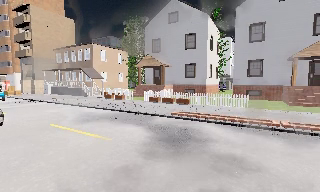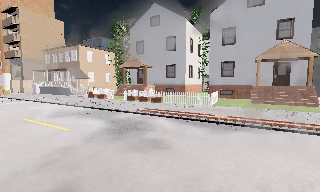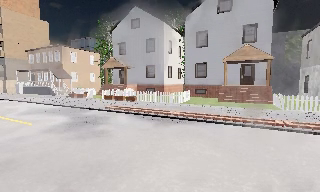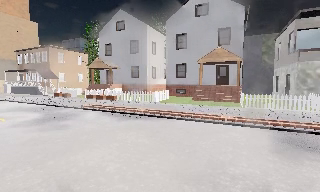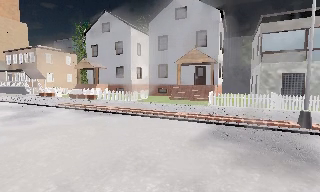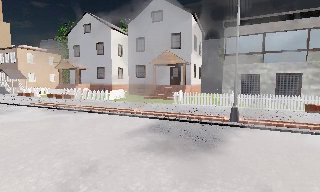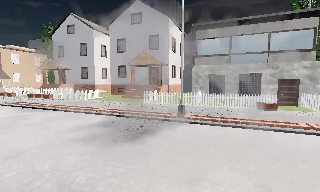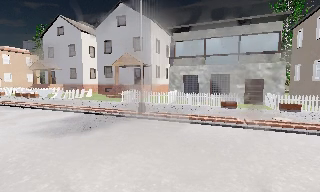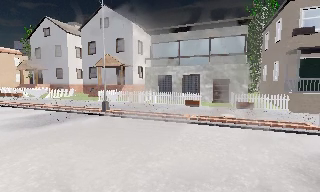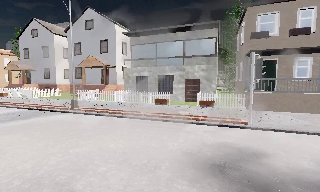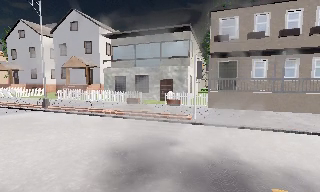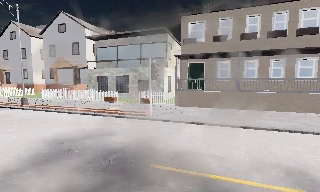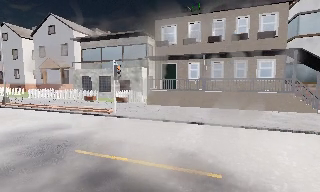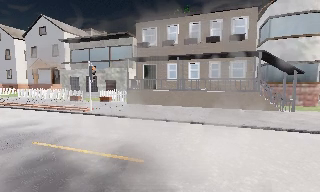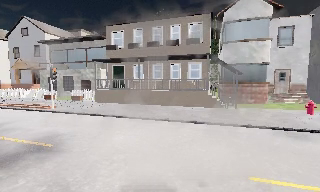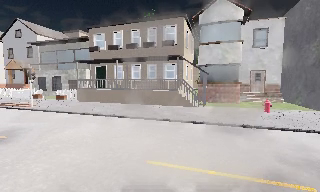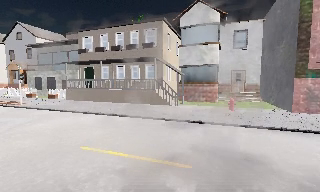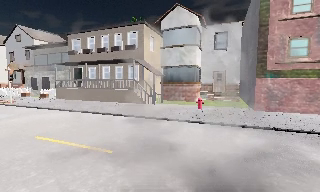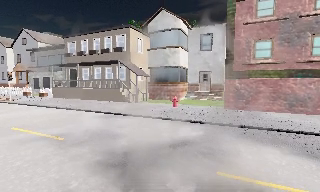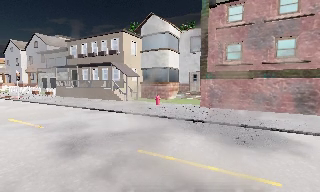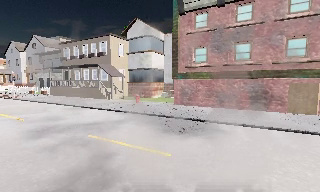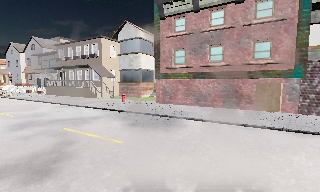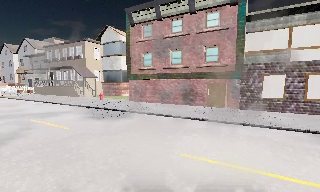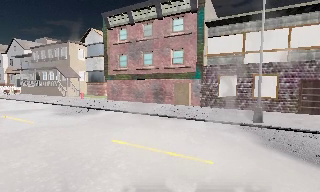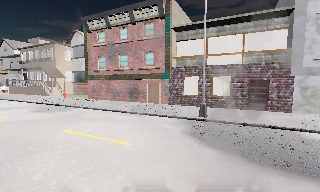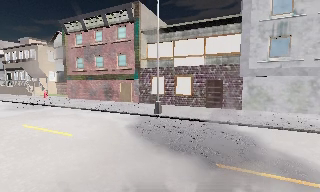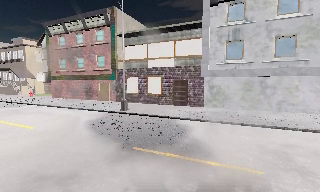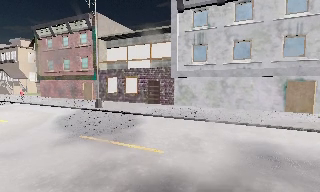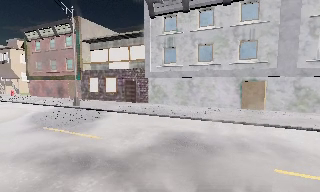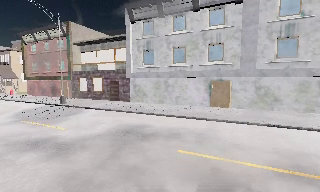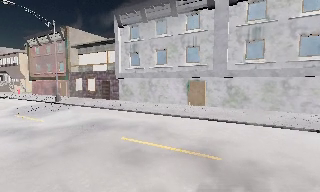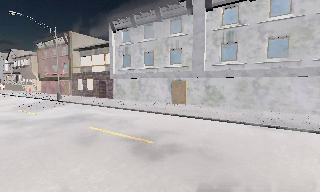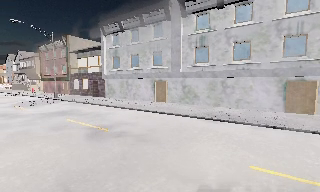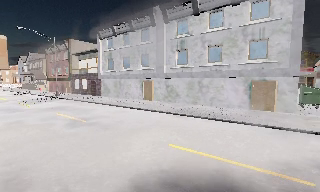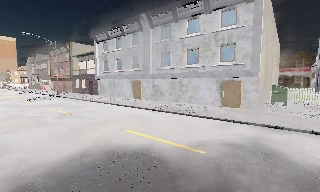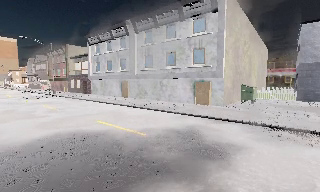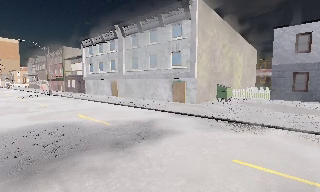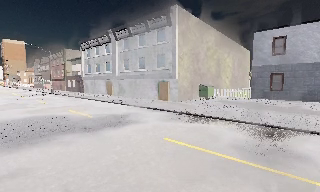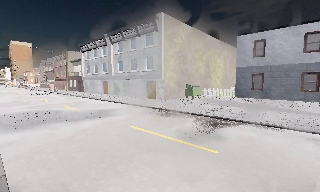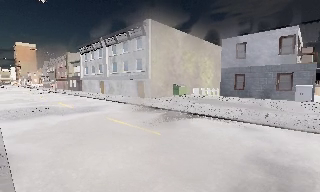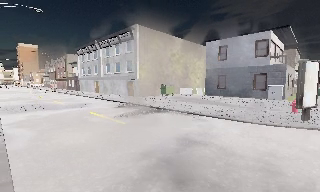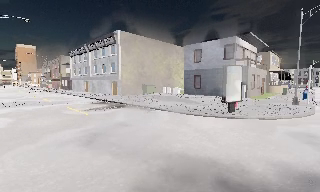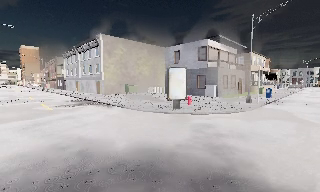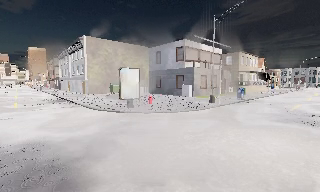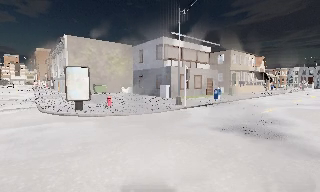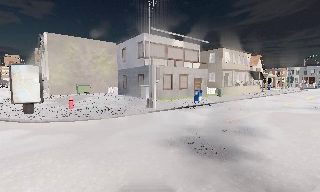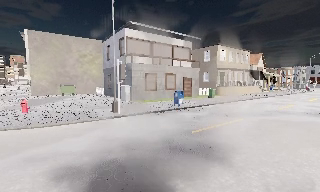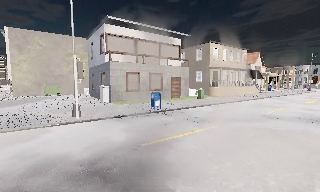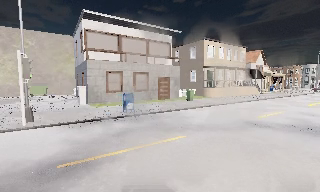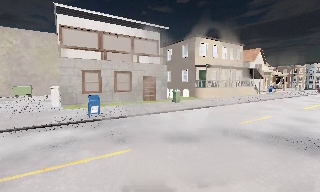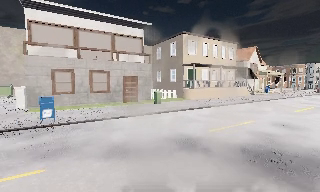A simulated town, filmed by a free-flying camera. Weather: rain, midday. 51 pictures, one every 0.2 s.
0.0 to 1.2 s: The camera travels to its right and backward, about 13 m, so close, fixed things drift to the left.
1.2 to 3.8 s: The camera travels to its right, about 30 m, so close, fixed things drift to the left.
3.8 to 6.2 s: The camera travels to its right and backward, about 30 m, so close, fixed things drift to the left.
6.2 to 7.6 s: The camera pans to its left, which is counterclockwise from overhead, by about 10 degrees. It travels to its right and backward, about 16 m, so close, fixed things drift to the left.
7.6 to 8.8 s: The camera travels to its right, about 18 m, so close, fixed things drift to the left. It gains speed.
8.8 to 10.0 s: The camera travels to its right and forward, about 15 m, so close, fixed things drift to the left.
The film runs forward here.
